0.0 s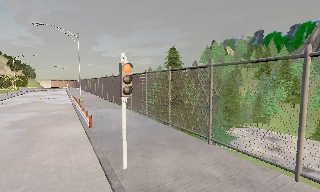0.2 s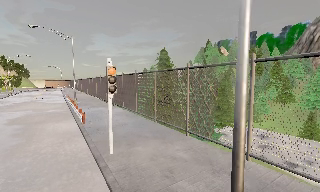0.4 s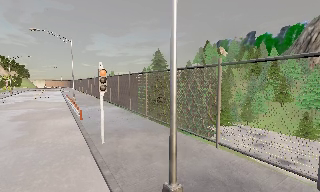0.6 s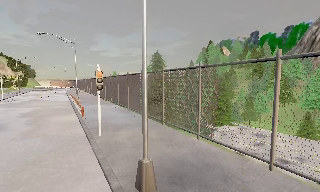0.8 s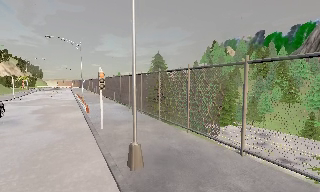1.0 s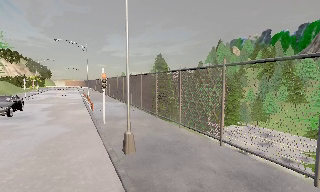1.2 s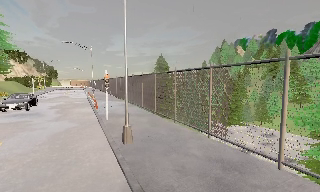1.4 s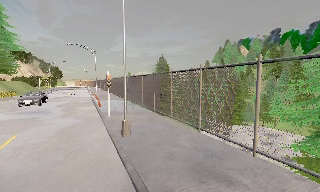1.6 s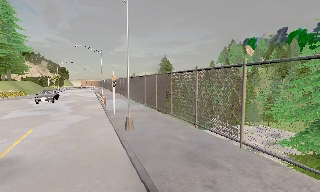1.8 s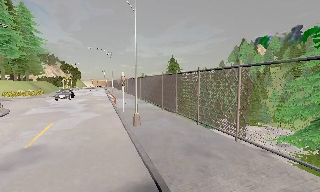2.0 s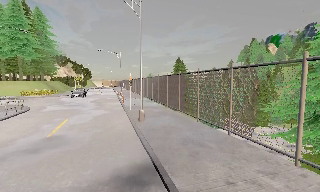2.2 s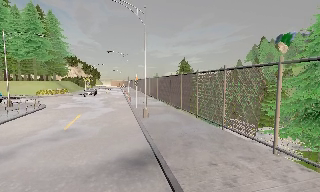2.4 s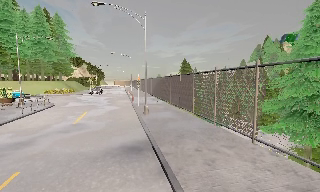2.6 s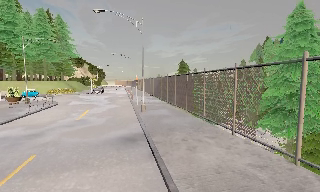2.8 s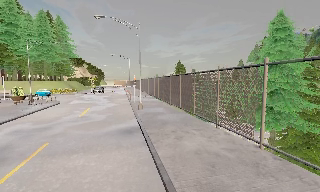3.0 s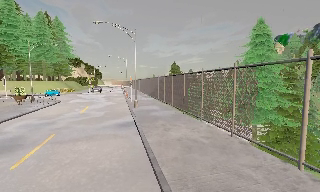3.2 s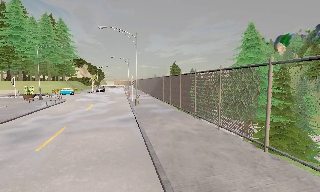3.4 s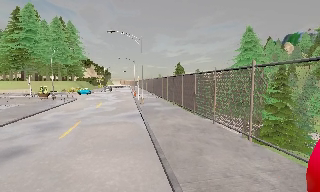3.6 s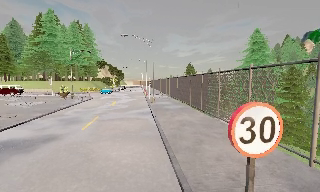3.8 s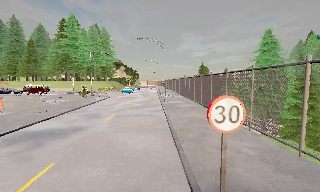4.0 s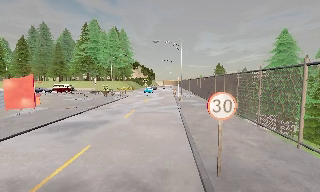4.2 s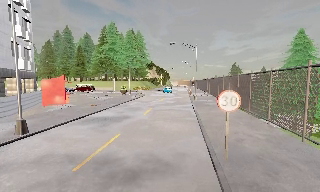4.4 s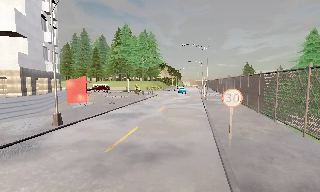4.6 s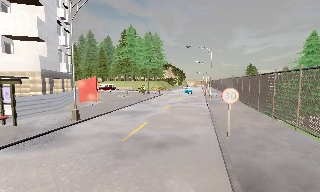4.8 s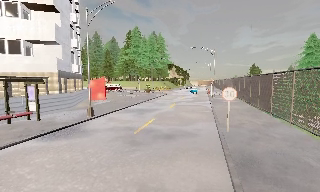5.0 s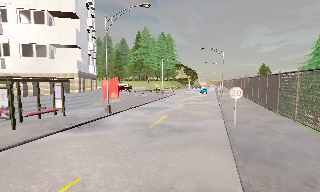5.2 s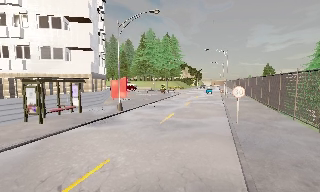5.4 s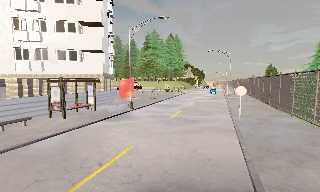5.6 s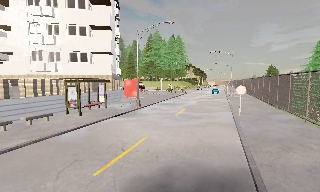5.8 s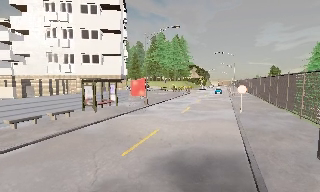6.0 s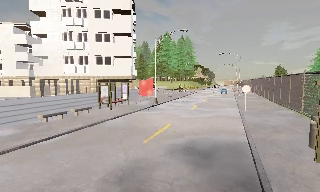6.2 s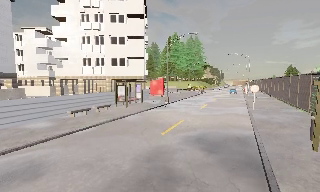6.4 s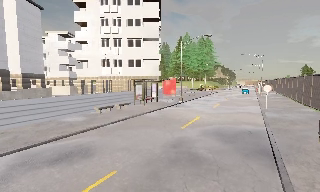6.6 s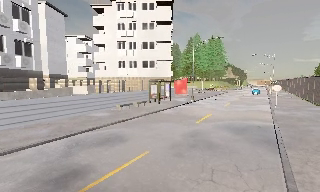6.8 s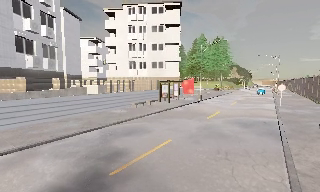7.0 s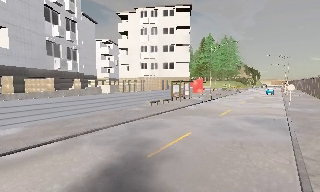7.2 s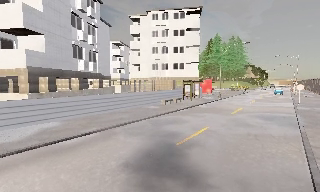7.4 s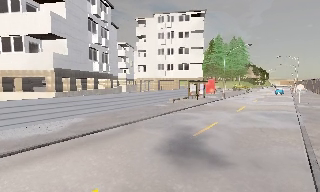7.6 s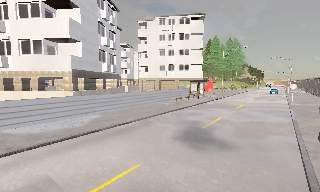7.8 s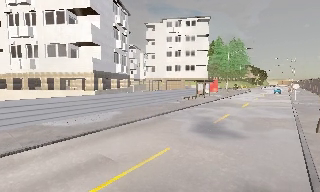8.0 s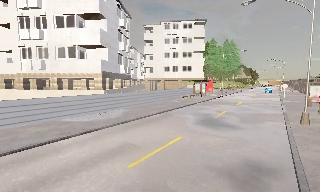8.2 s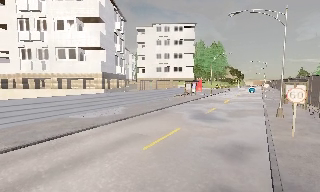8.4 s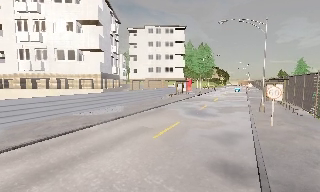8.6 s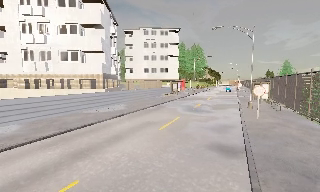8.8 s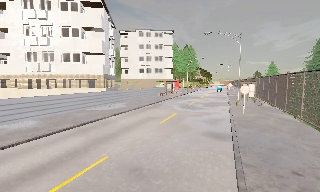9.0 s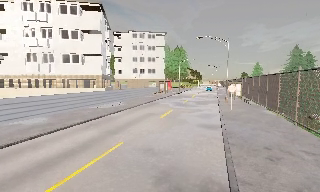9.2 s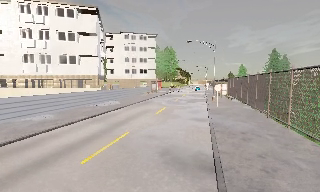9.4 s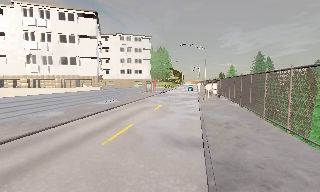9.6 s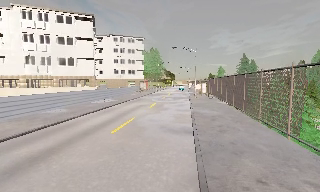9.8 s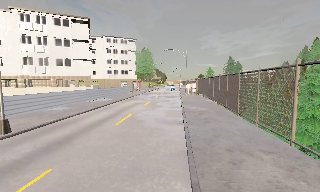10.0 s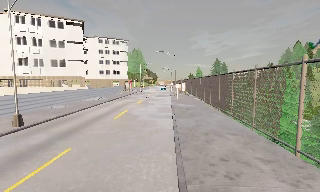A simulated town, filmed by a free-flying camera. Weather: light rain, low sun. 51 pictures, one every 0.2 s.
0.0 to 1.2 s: The camera travels backward and to its right, about 6 m, so what stands in front gets smaller.
1.2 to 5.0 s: The camera pans to its left, which is counterclockwise from overhead, by about 45 degrees. It travels backward, about 20 m.
5.0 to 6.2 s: The camera travels backward, about 7 m, so what stands in front gets smaller.
6.2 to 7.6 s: The camera pans to its left, which is counterclockwise from overhead, by about 10 degrees. It travels backward and to its left, about 10 m, so what stands in front gets smaller.
7.6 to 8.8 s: The camera pans to its right, which is clockwise from overhead, by about 15 degrees. It travels backward and to its left, about 9 m, so what stands in front gets smaller.
8.8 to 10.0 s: The camera pans to its right, which is clockwise from overhead, by about 20 degrees. It travels backward, about 10 m, so what stands in front gets smaller.
The film runs backward here.
